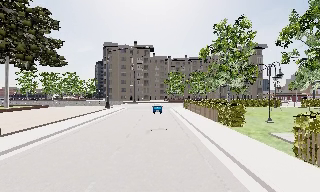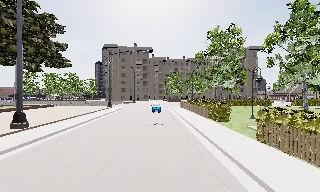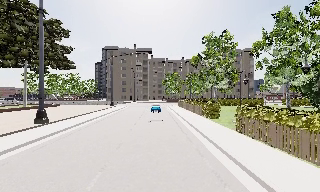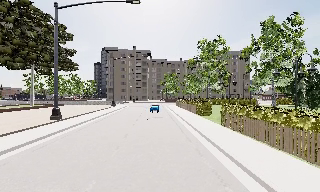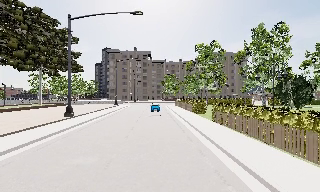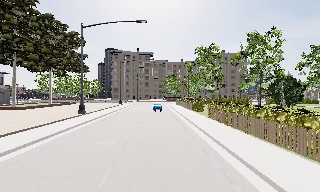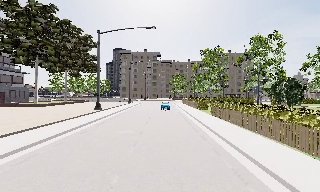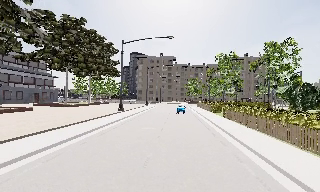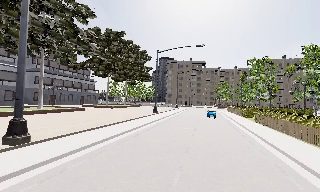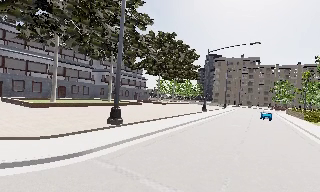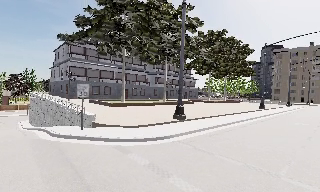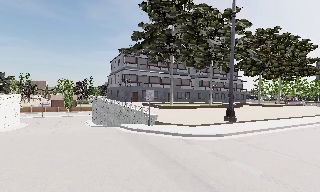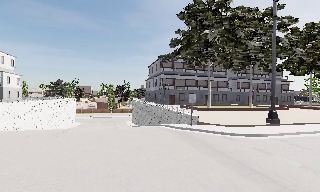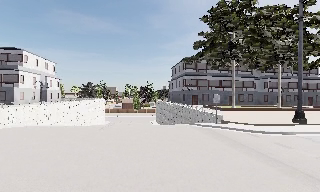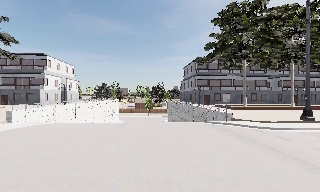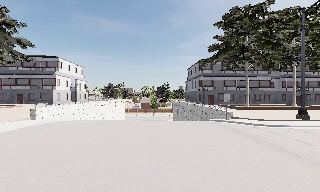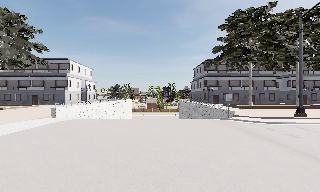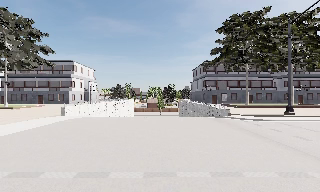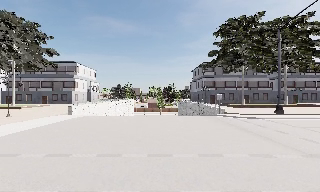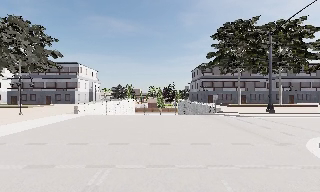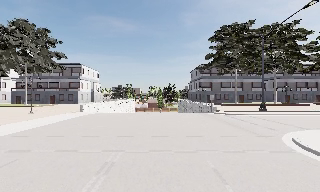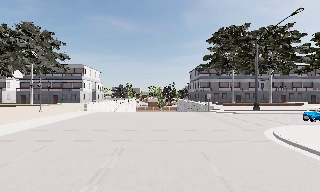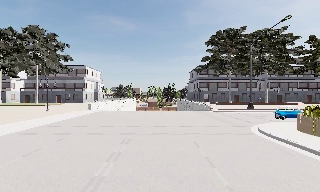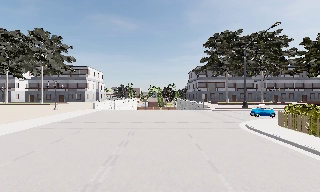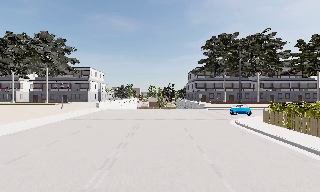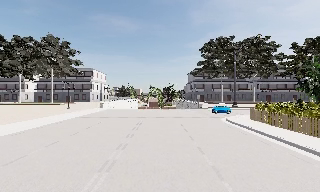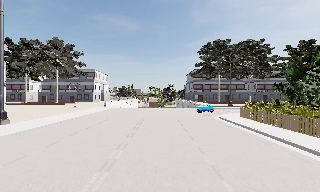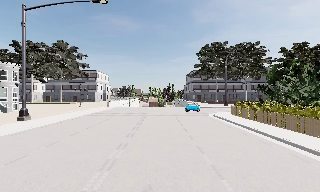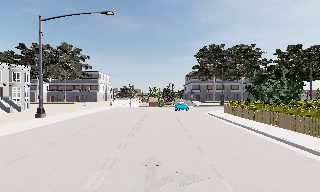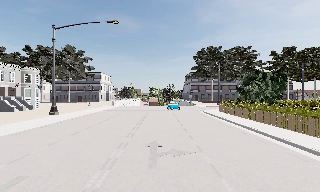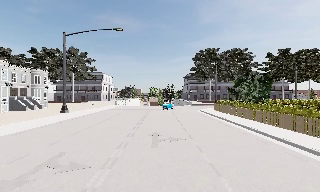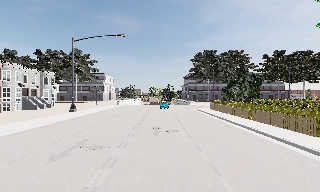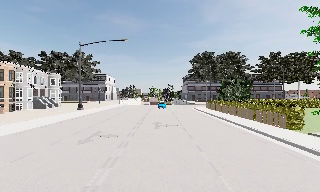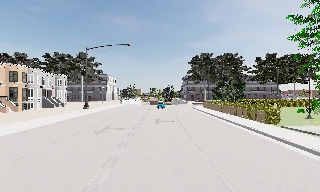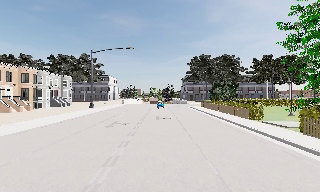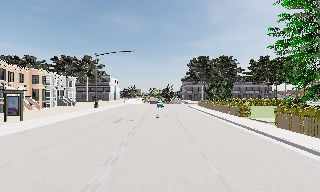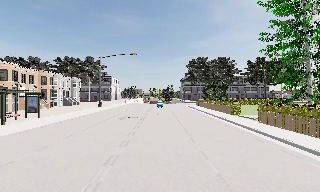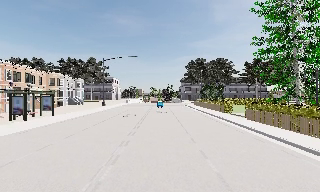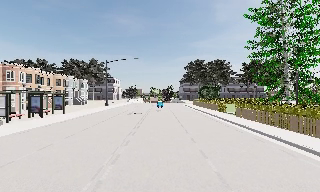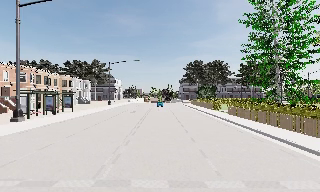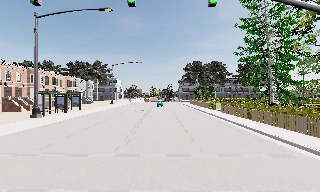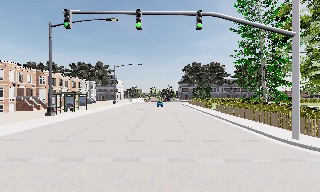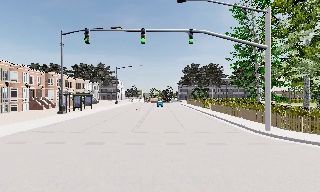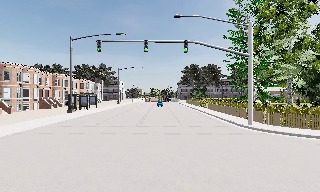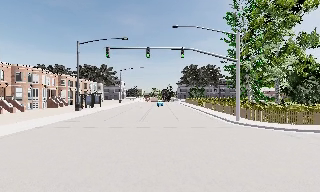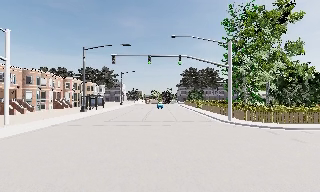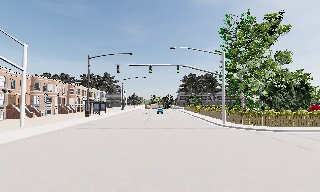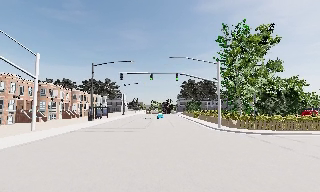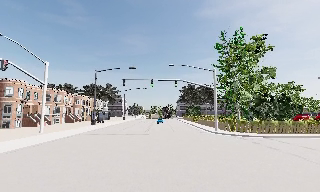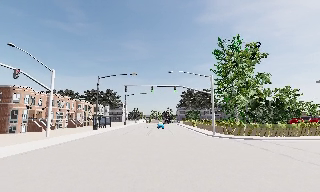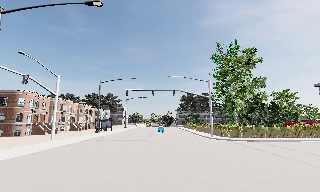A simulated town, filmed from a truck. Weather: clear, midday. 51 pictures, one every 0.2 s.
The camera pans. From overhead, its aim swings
counterclockwise.
The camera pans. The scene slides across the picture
to the right.
0.0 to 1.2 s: The camera travels backward, about 12 m, so what stands in front gets smaller.
1.2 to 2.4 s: The camera swings to its left by about 75 degrees, and the scene slides to the right. It travels backward and to its left, about 12 m.
2.4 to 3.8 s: The camera swings to its left by about 15 degrees, and the scene slides to the right. It travels backward, about 11 m, so what stands in front gets smaller.
3.8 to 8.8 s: The camera travels backward, about 50 m, so what stands in front gets smaller.
8.8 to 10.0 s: The camera travels backward, about 8 m, so what stands in front gets smaller. It loses speed. Its aim tips upward by about 10 degrees, and the scene shifts downward.
The film runs backward here.
